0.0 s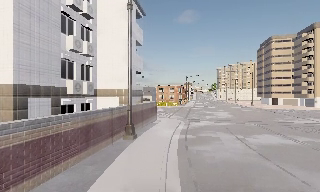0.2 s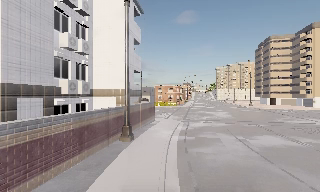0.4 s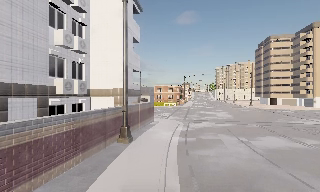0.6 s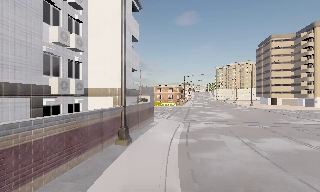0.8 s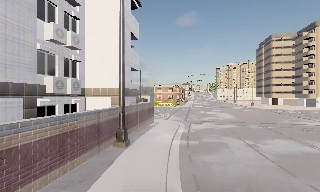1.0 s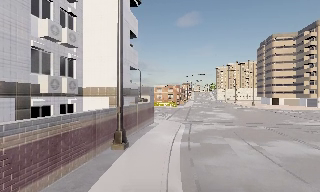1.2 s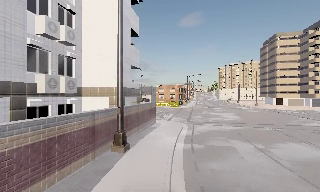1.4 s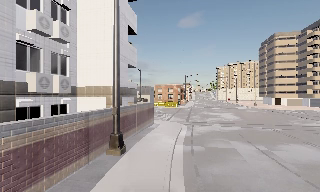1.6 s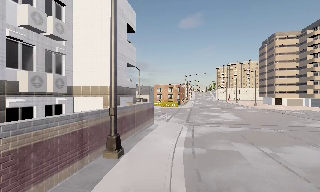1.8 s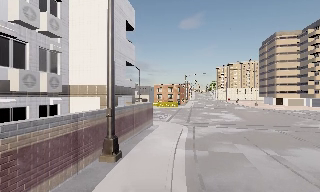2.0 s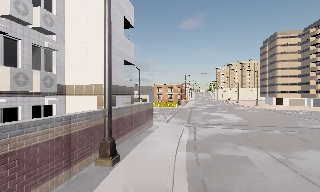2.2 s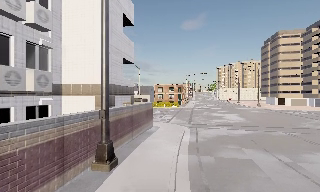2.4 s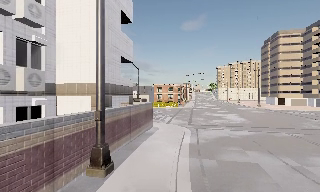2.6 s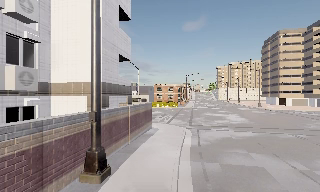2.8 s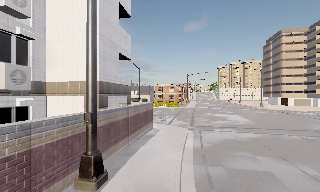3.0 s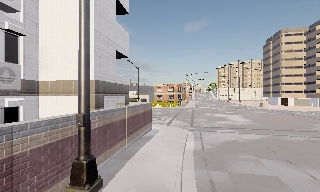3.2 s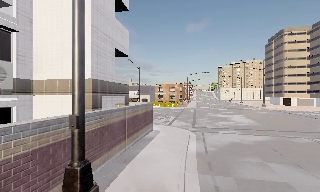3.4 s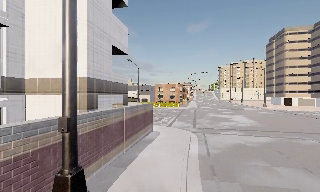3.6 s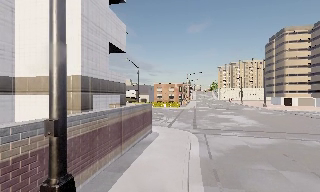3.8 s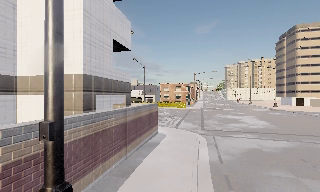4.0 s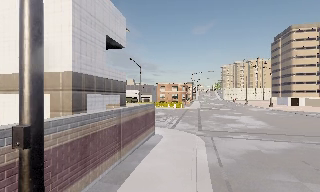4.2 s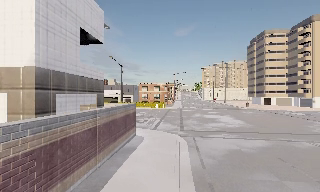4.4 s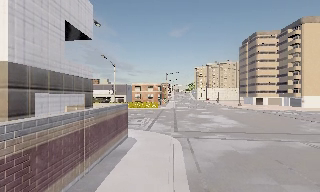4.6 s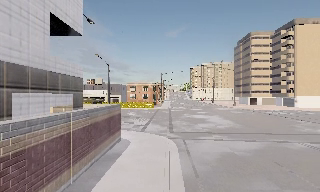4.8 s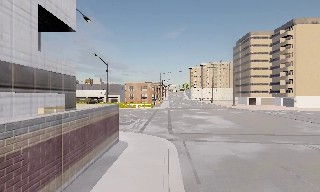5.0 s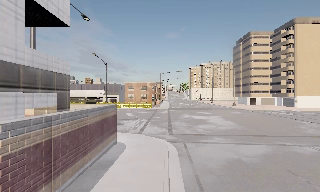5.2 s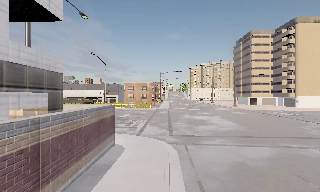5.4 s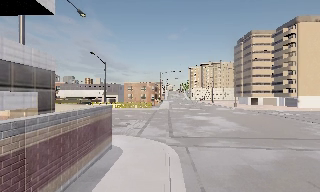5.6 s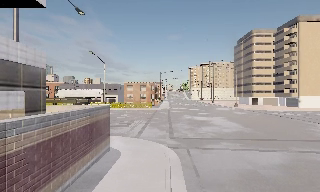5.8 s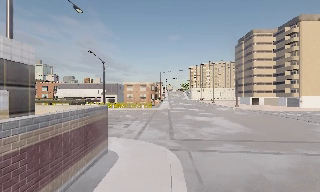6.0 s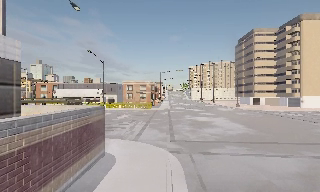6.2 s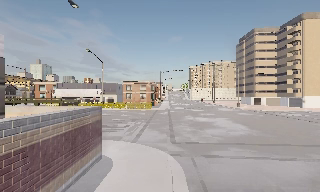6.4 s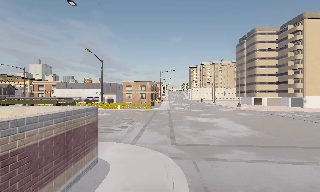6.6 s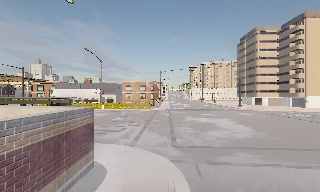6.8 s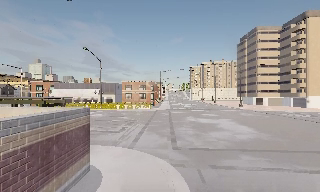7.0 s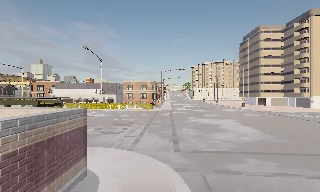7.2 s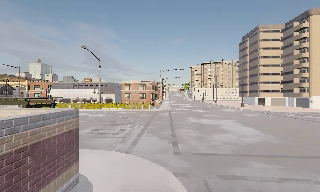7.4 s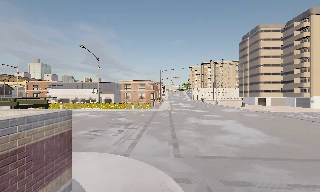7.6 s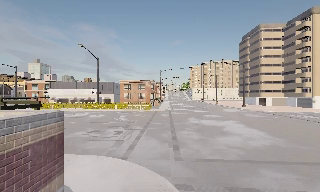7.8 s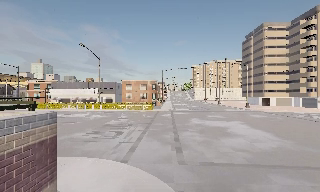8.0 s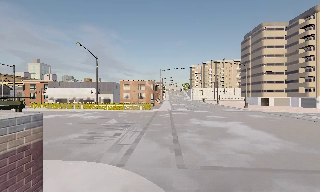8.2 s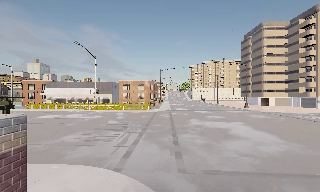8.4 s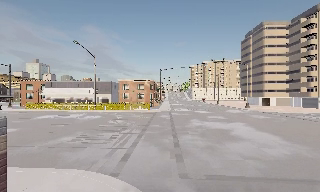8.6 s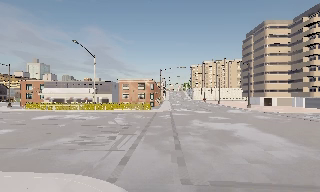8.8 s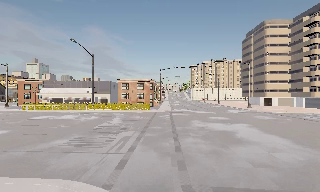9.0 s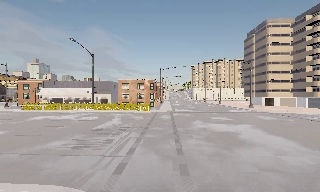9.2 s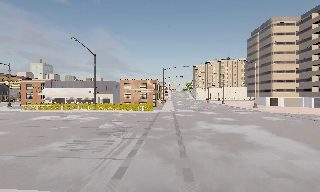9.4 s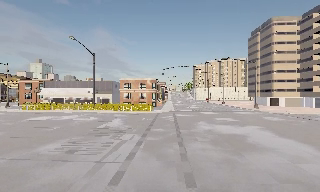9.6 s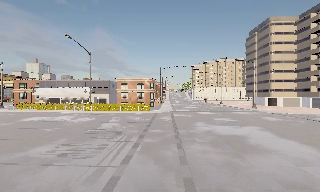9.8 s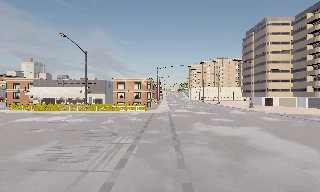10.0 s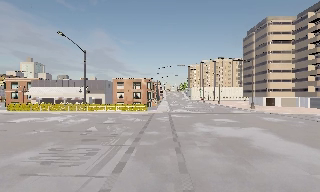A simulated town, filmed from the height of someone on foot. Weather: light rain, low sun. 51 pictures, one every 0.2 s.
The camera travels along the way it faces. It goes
forward.
0.0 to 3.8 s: The camera travels forward, about 8 m, so what stands in front looms larger.
3.8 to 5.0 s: The camera pans to its right, which is clockwise from overhead, by about 10 degrees. It travels forward, about 2.5 m, so what stands in front looms larger.
5.0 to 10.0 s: The camera travels forward, about 10 m, so what stands in front looms larger.
The film runs forward here.
